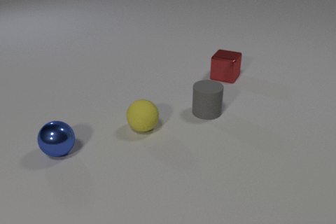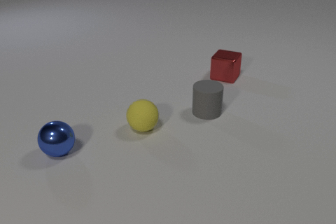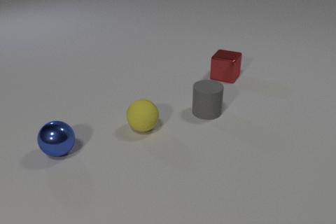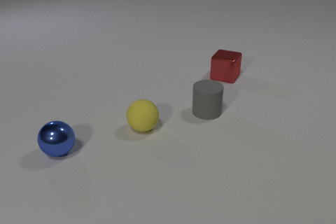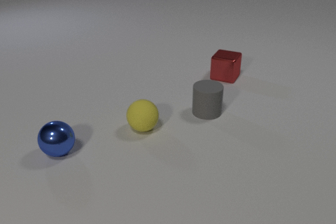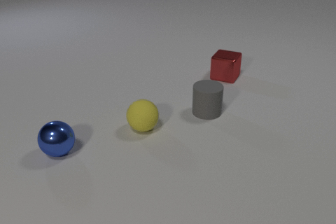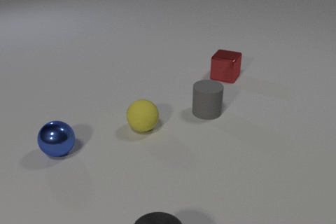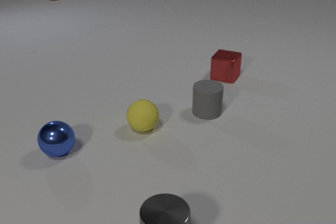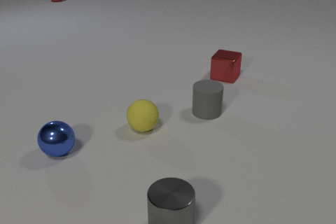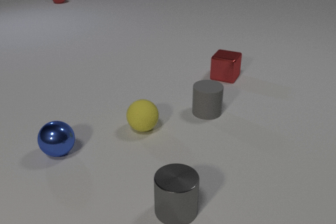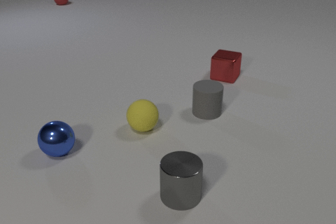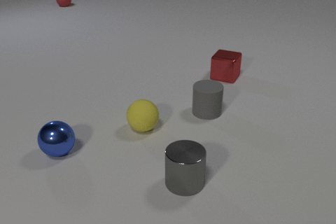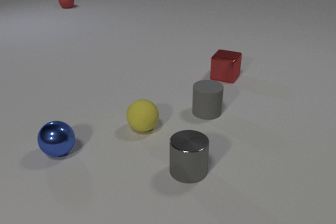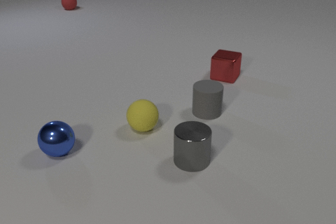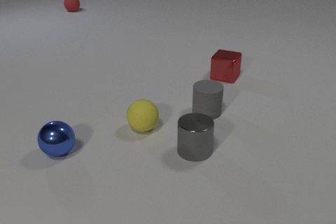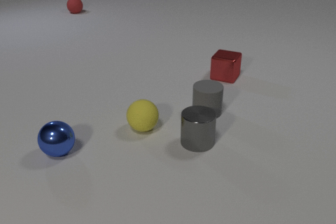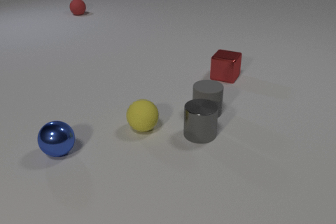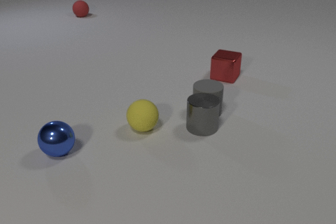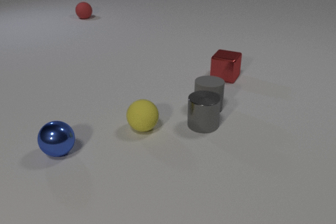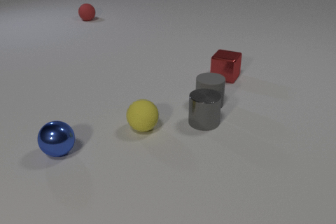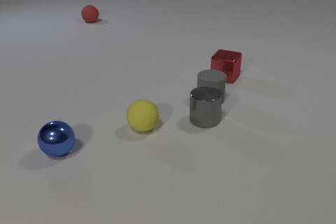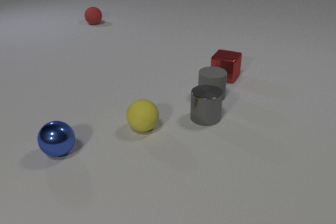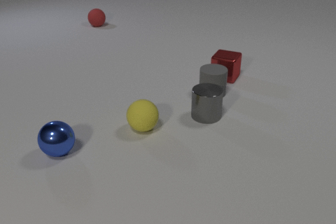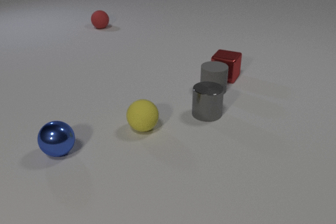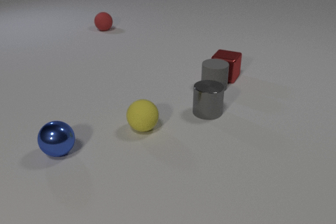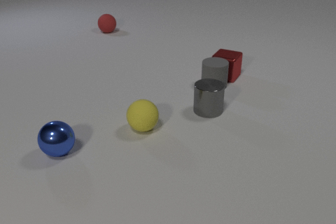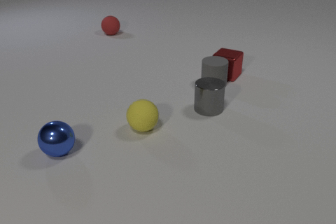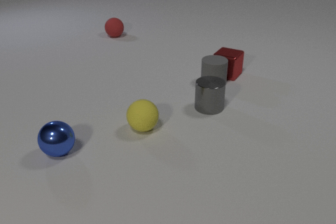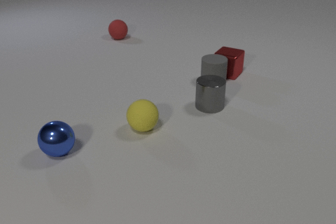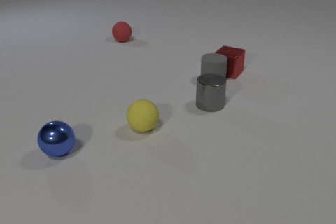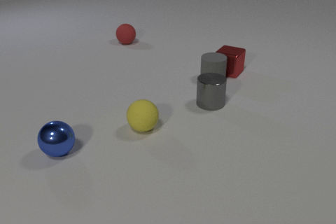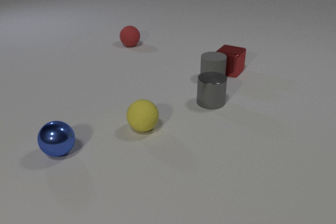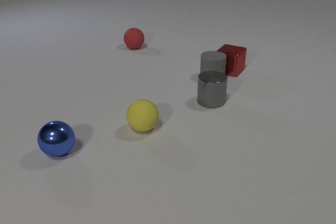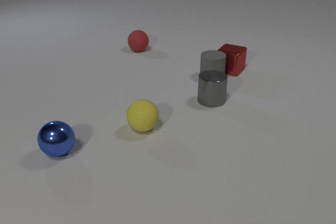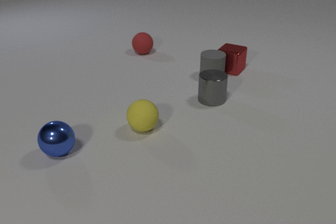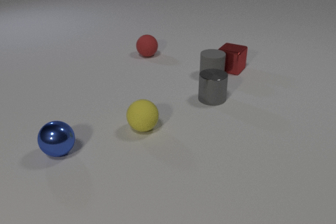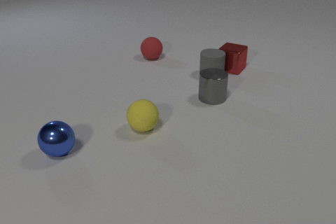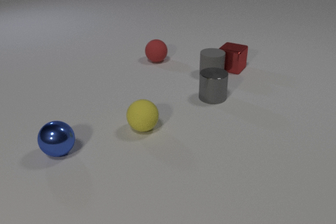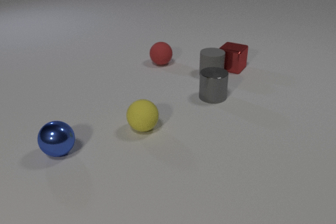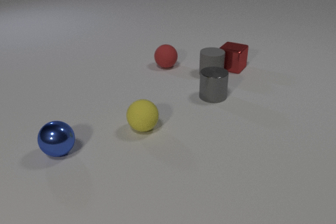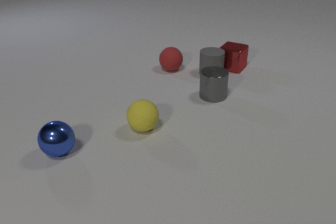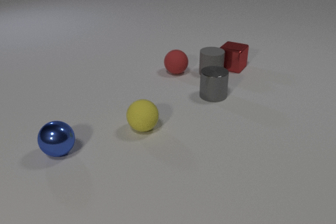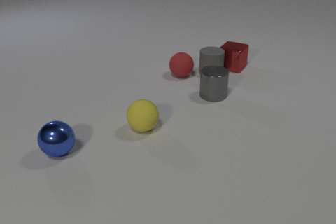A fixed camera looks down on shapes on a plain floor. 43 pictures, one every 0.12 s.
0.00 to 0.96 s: The gray metal cylinder comes in at the bottom edge, slides away from the camera. The red rubber sphere comes in at the top edge, rolls toward the camera.
0.96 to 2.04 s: The gray metal cylinder slides away from the camera. The red rubber sphere rolls toward the camera. The gray metal cylinder and the gray rubber cylinder collide.
2.04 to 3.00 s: The gray metal cylinder slides away from the camera. The gray rubber cylinder slides away from the camera. The red rubber sphere rolls toward the camera and to the right. The gray rubber cylinder and the red metal cube collide.
3.00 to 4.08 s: The gray metal cylinder slides away from the camera. The gray rubber cylinder slides away from the camera. The red metal cube slides away from the camera. The red rubber sphere rolls toward the camera and to the right.
4.08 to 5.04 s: The gray metal cylinder slides away from the camera. The gray rubber cylinder slides away from the camera. The red metal cube slides away from the camera. The red rubber sphere rolls toward the camera and to the right.
Are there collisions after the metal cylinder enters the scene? yes.
What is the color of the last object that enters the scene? red.
How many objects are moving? 4.
